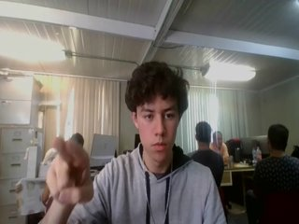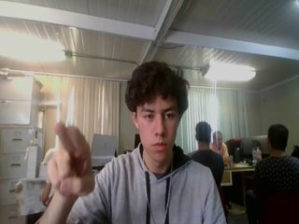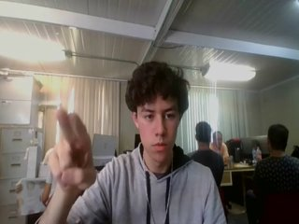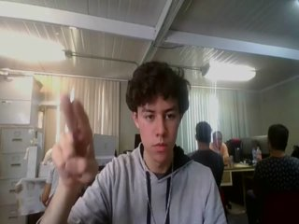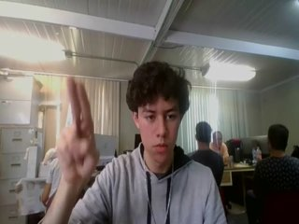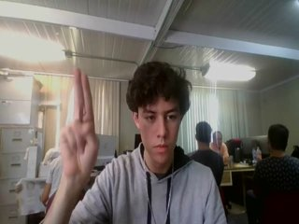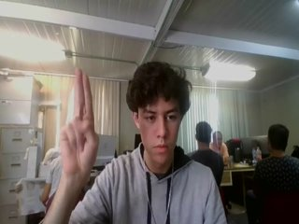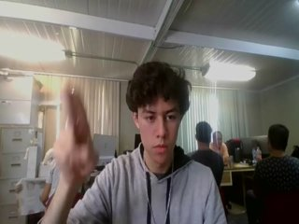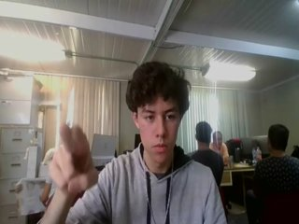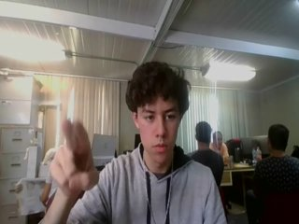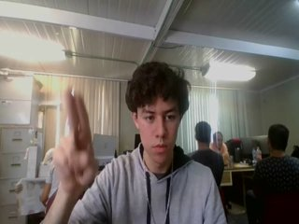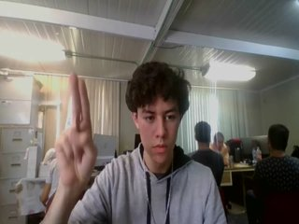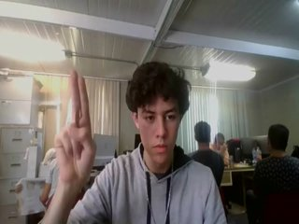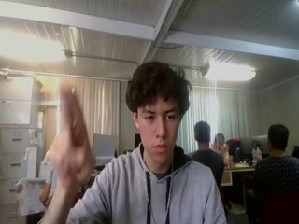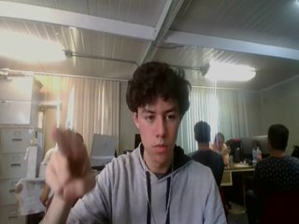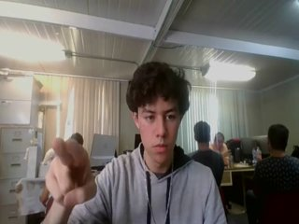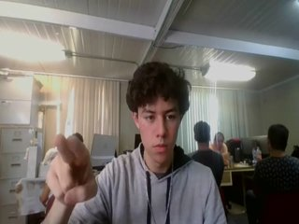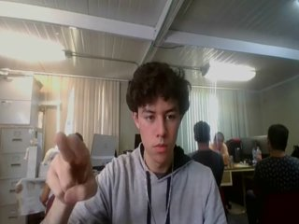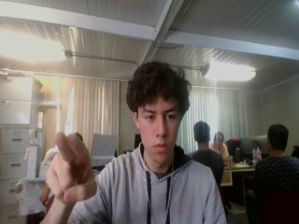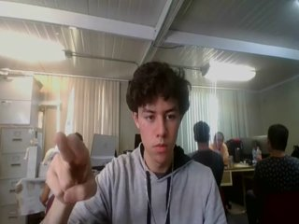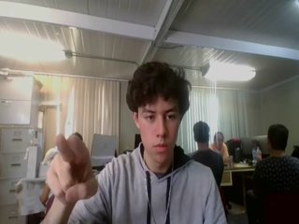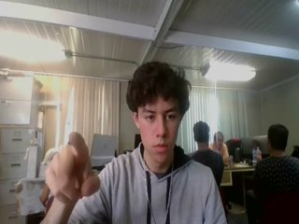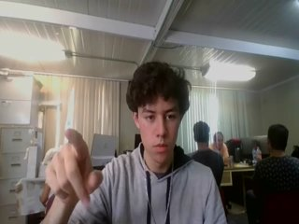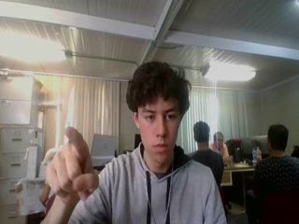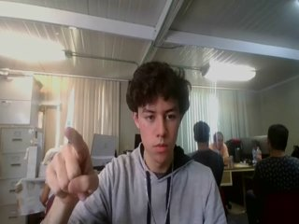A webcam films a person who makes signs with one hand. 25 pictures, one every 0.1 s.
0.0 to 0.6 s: Pointing with two fingers.
0.7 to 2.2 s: Double click with two fingers.
